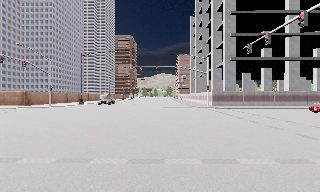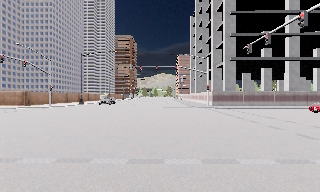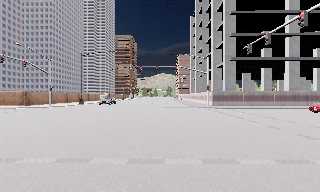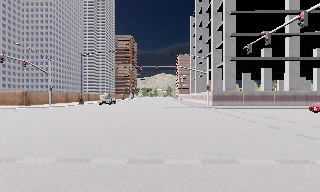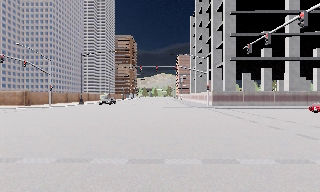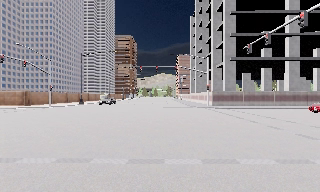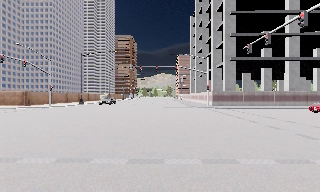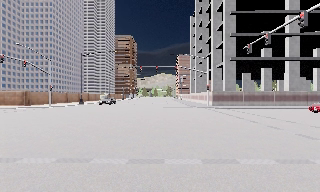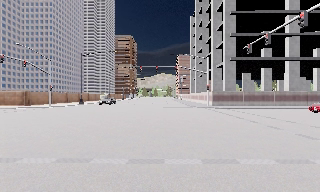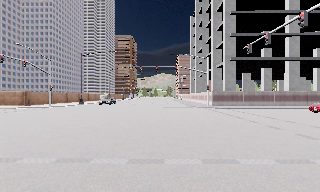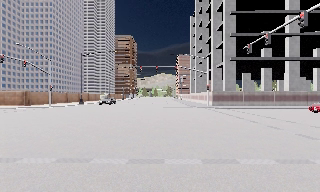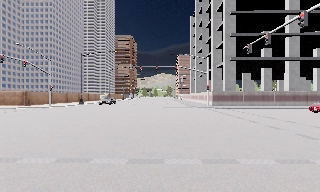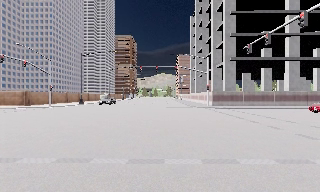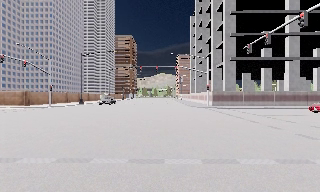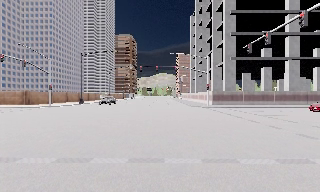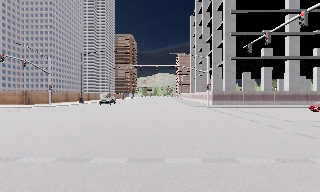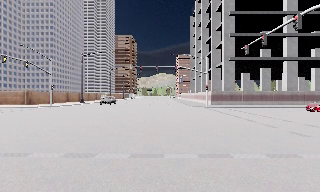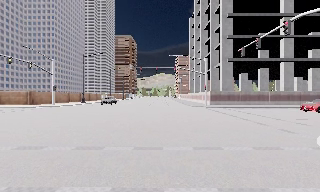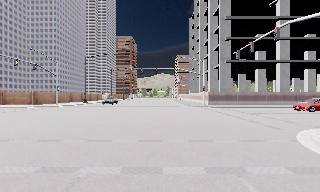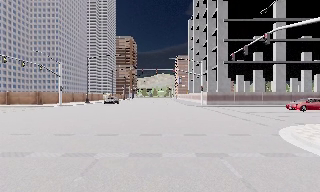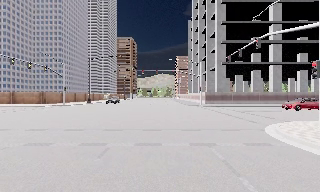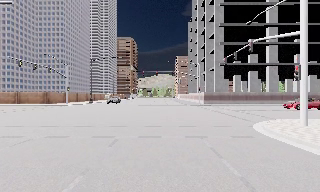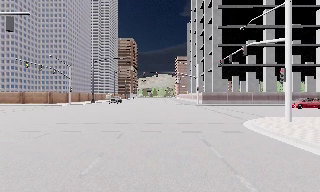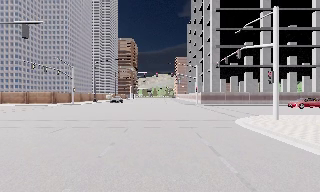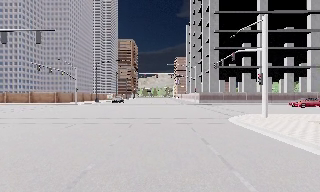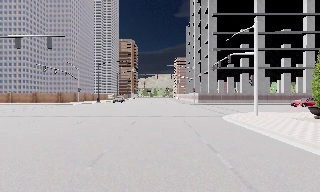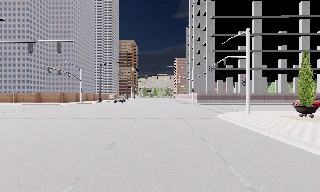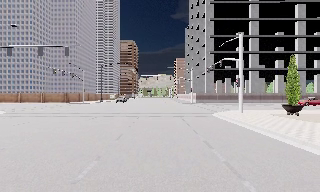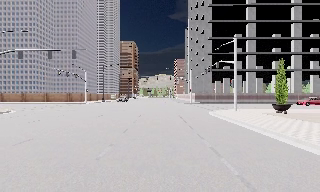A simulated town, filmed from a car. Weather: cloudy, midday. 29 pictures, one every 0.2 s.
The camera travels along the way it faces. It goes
backward.
0.0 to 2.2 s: The camera keeps its place and its aim.
2.2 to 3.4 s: The camera travels backward, about 1 m, so what stands in front gets smaller. It gains speed.
3.4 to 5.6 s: The camera travels backward, about 12 m, so what stands in front gets smaller.
The film runs backward here.
